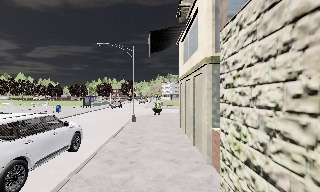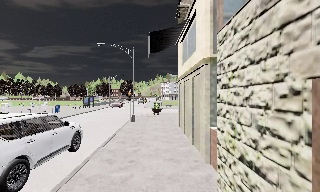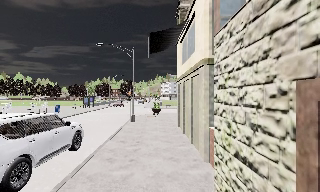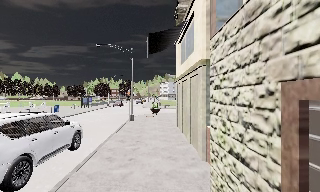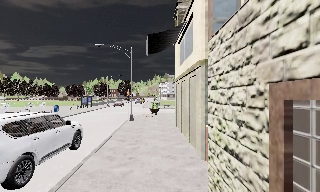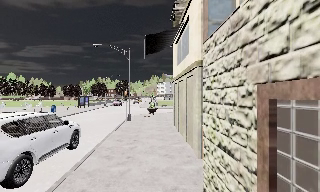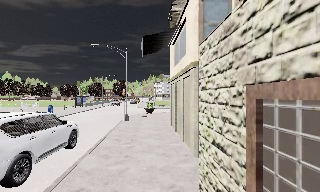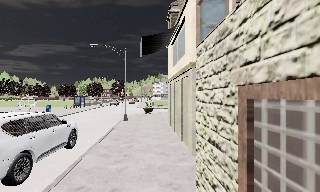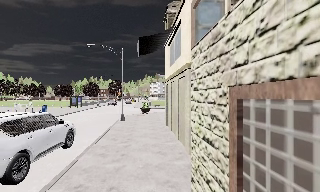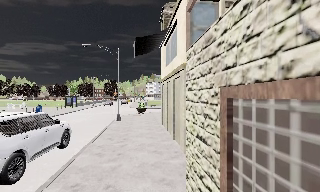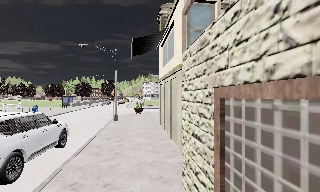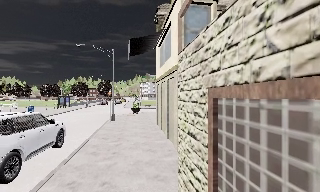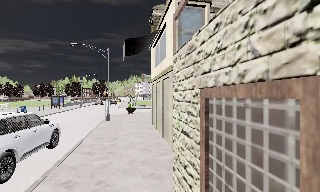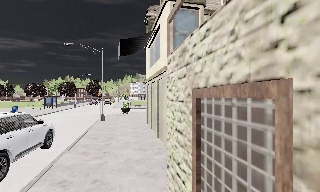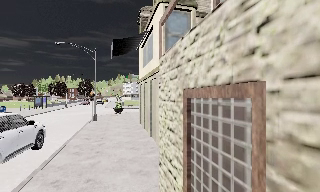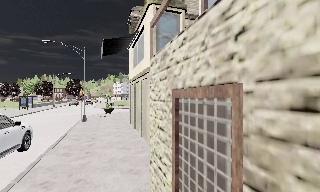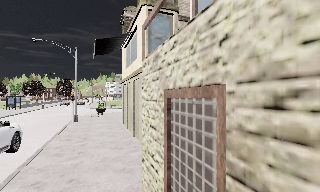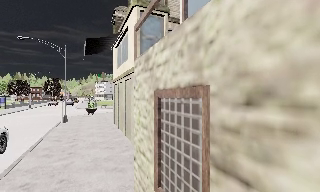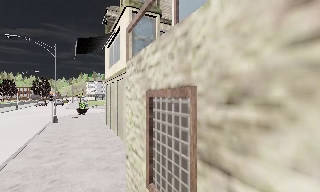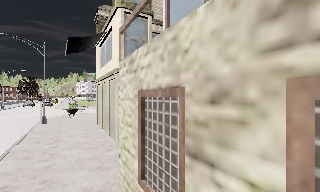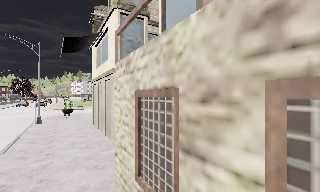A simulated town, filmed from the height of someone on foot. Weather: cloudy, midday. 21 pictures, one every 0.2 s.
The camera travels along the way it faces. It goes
backward.
0.0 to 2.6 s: The scene slides to the left, as the camera pans about 10 degrees to its right. It travels backward, about 1.5 m, so what stands in front gets smaller.
2.6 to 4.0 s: The camera pans to its right, which is clockwise from overhead, by about 20 degrees. It travels backward, about 1 m, so what stands in front gets smaller.
The film runs backward here.
